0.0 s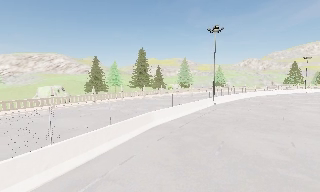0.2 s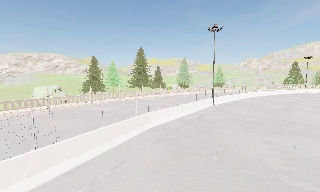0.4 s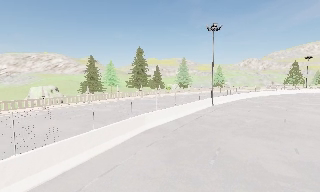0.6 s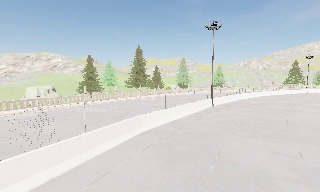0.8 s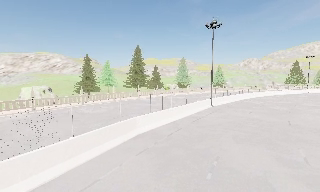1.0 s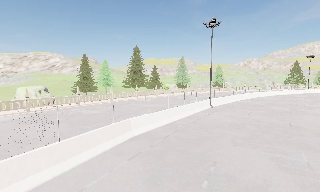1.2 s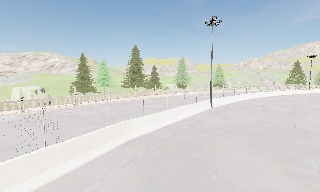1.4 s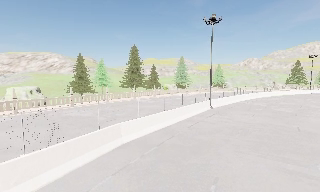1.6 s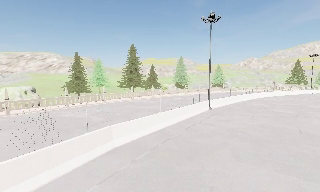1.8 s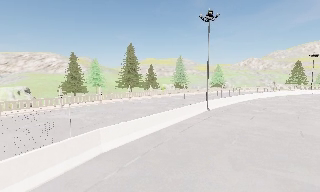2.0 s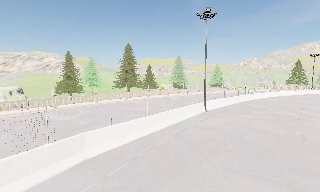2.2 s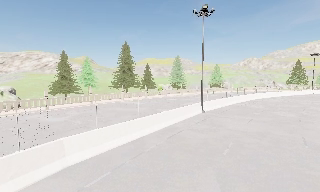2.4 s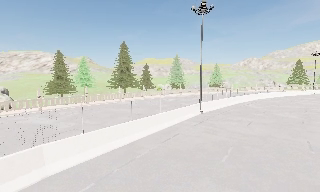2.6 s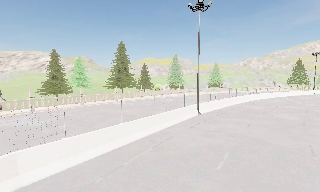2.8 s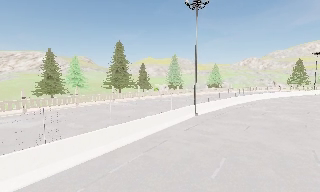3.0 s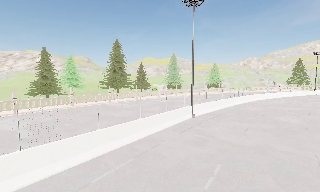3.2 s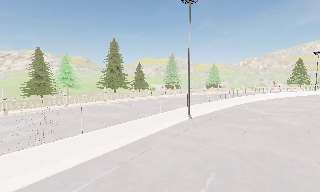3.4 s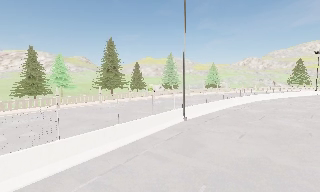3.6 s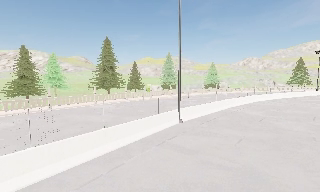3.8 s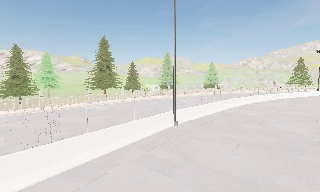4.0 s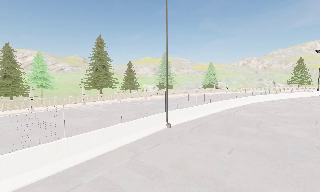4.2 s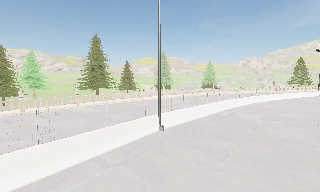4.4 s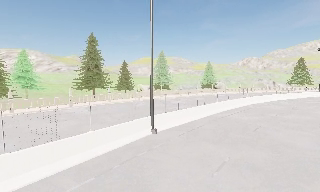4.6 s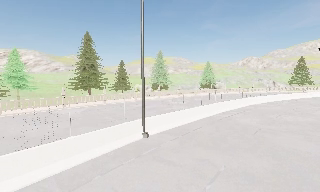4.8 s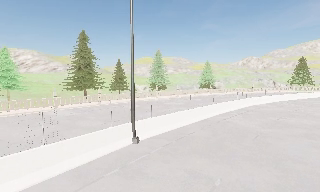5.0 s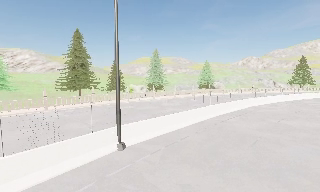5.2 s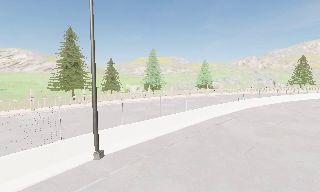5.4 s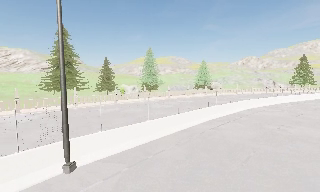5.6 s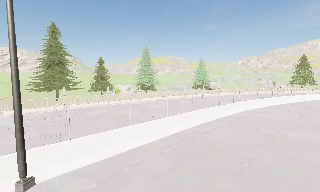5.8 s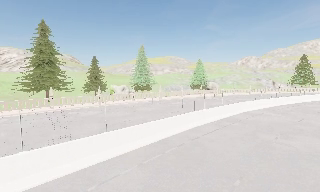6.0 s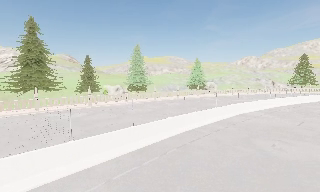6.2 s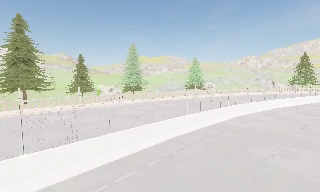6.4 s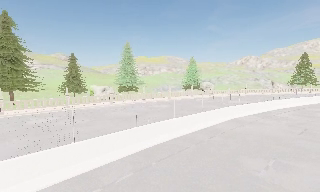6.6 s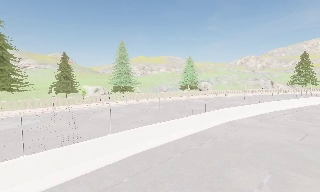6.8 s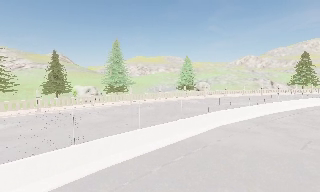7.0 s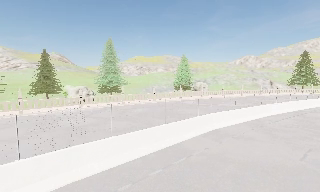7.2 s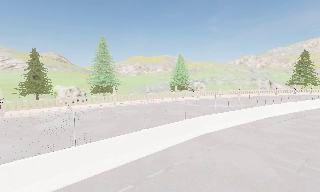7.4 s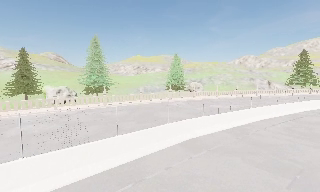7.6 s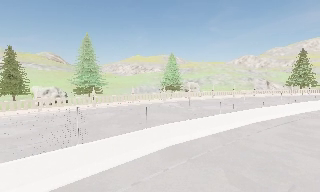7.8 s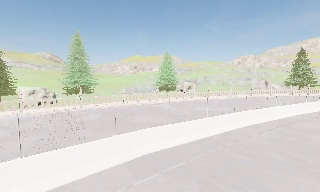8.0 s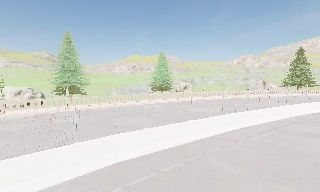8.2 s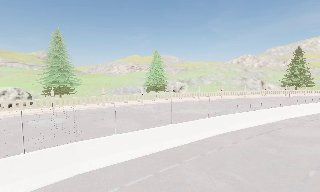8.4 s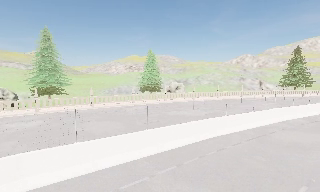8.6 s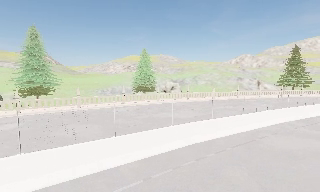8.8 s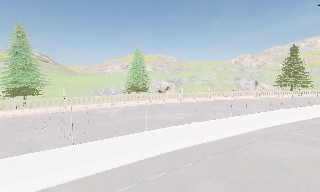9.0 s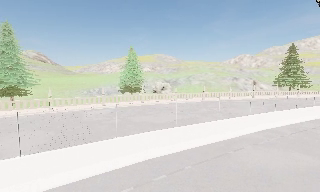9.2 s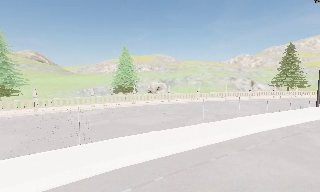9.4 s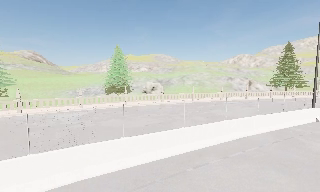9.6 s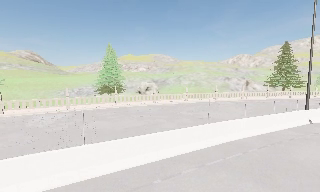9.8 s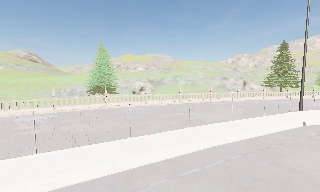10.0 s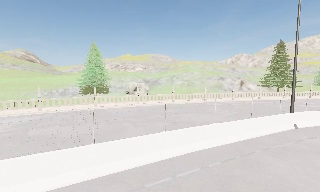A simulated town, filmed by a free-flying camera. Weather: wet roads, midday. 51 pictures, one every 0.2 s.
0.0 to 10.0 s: The camera travels forward and to its right, about 55 m, so what stands in front looms larger. It gains speed.
The film runs forward here.
